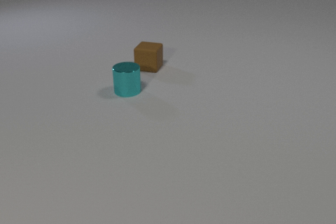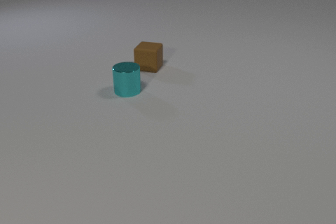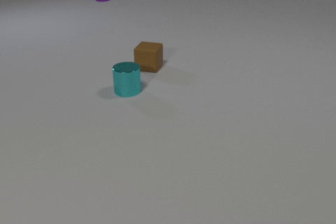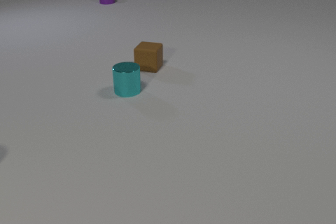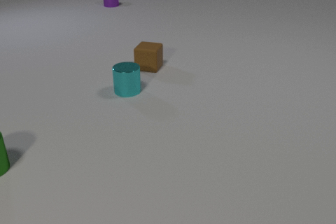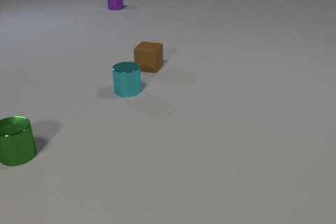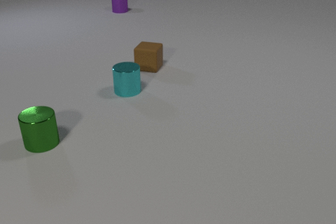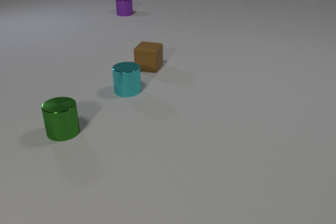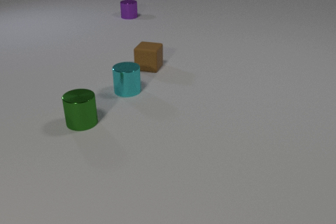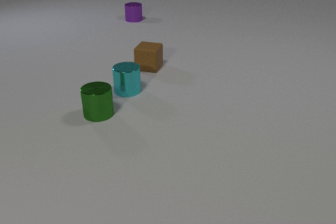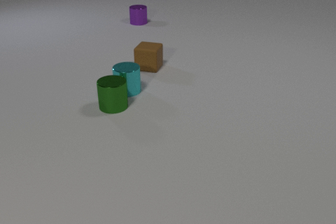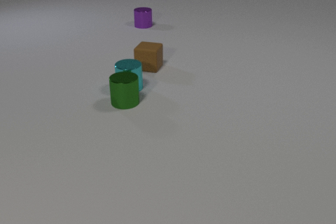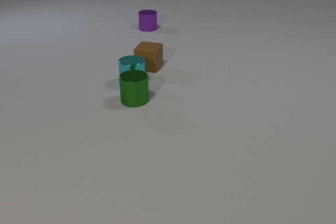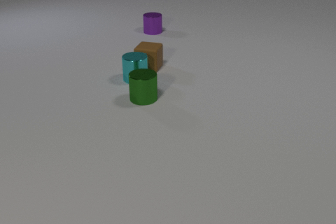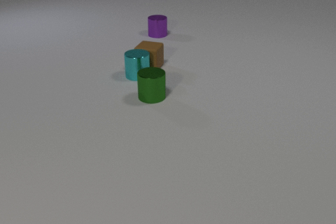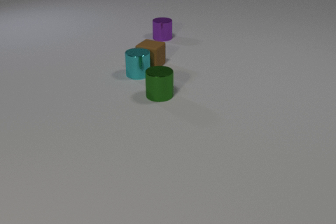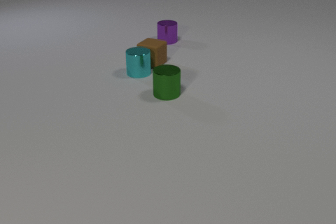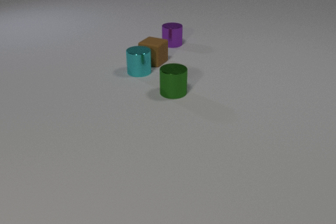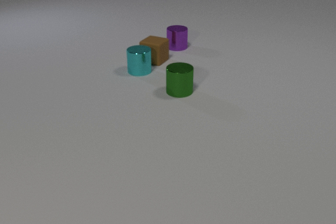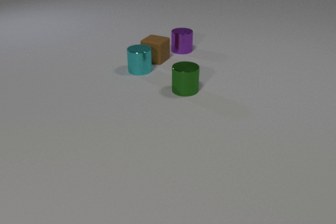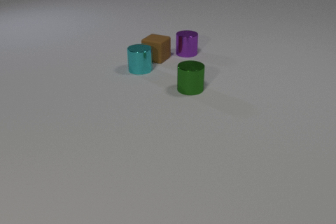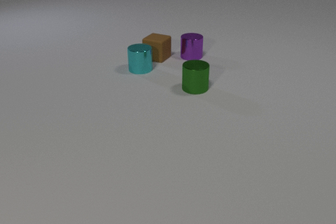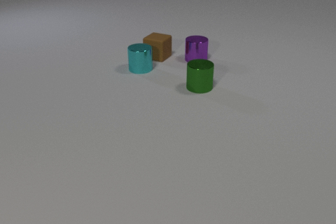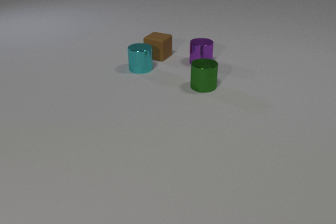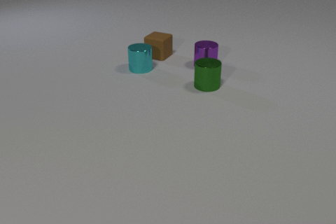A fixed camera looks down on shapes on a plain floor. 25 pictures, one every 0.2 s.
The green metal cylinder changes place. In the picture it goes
to the right.
The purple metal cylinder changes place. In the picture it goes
toward the camera.
0.0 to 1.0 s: The green metal cylinder comes in at the left edge, slides to the right and away from the camera. The purple metal cylinder comes in at the top edge, slides toward the camera.
1.0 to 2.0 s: The green metal cylinder slides to the right and away from the camera. The purple metal cylinder slides toward the camera and to the right.
2.0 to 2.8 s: The green metal cylinder slides to the right and away from the camera. The cyan metal cylinder slides away from the camera. The purple metal cylinder slides toward the camera and to the right. The green metal cylinder and the cyan metal cylinder collide. The cyan metal cylinder and the brown rubber cube collide.
2.8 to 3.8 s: The green metal cylinder slides to the right and away from the camera. The cyan metal cylinder slides away from the camera. The purple metal cylinder slides toward the camera and to the right. The brown rubber cube slides away from the camera.
3.8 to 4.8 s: The green metal cylinder slides to the right and away from the camera. The purple metal cylinder slides toward the camera and to the right. The brown rubber cube slides away from the camera.
How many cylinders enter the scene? 2.
Are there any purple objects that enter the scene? yes.
How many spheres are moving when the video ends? 0.
